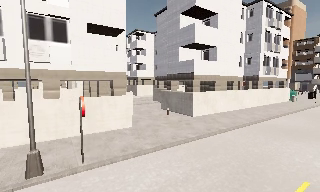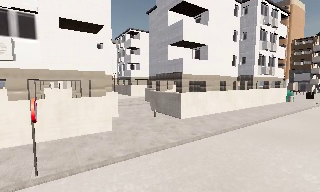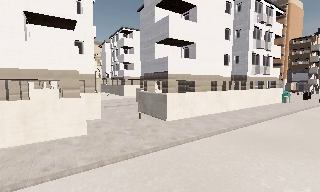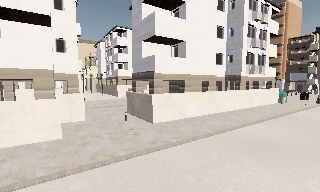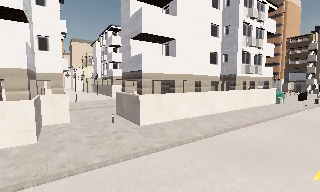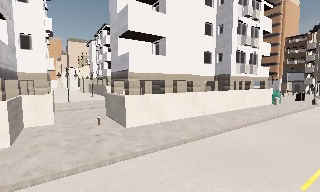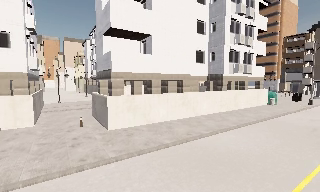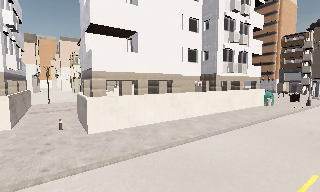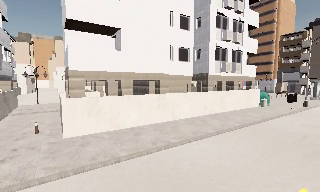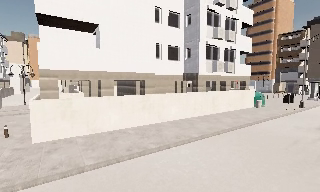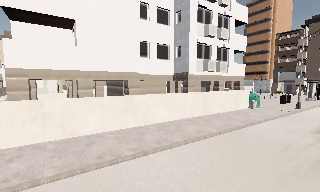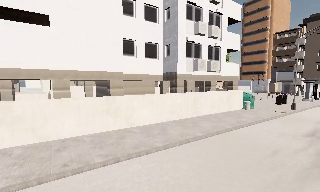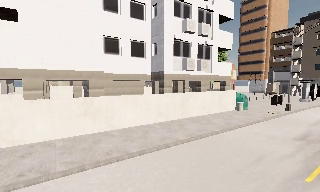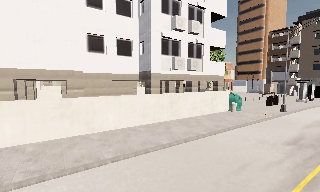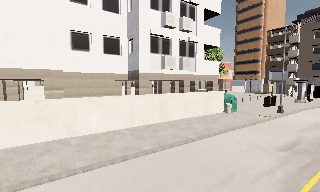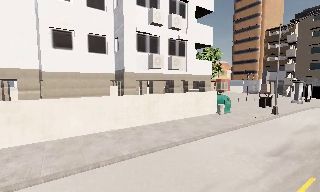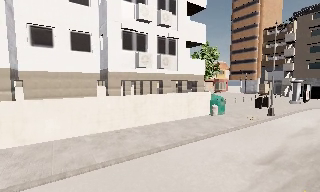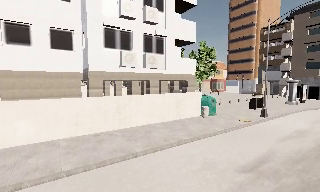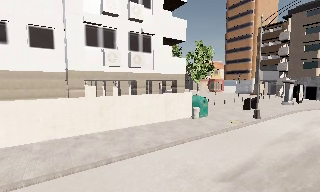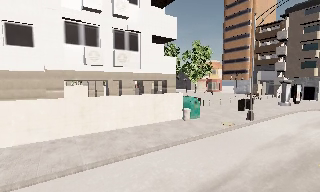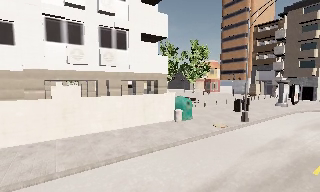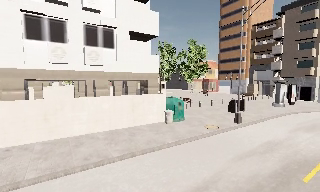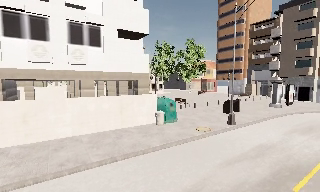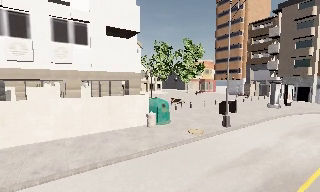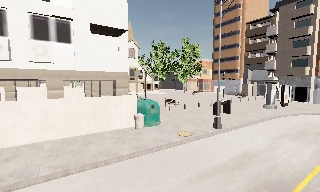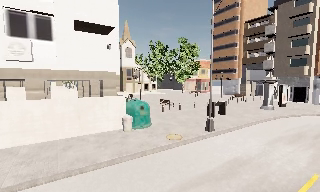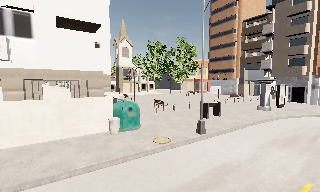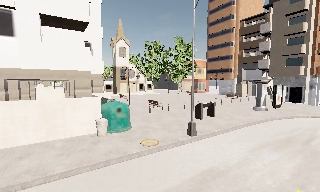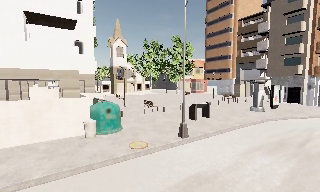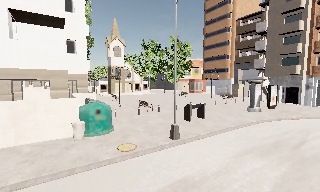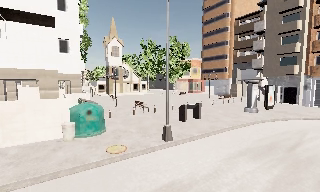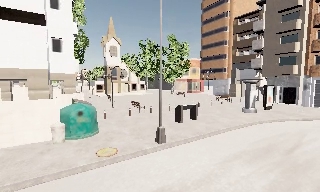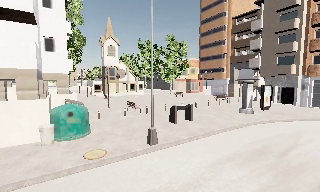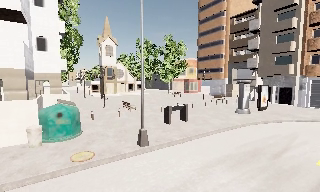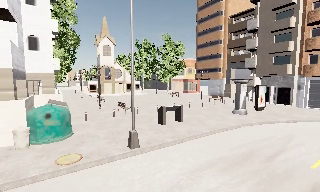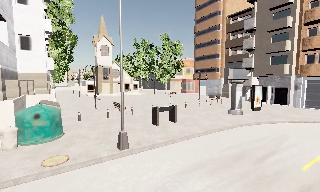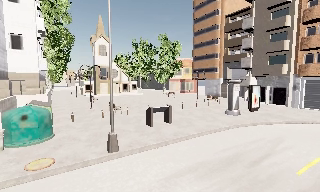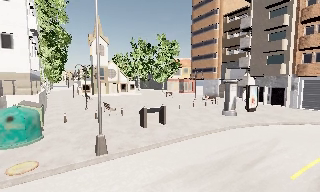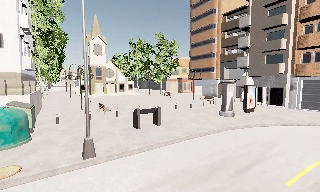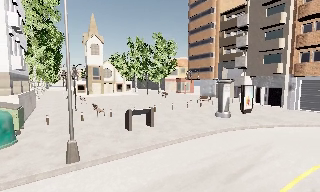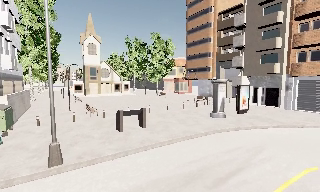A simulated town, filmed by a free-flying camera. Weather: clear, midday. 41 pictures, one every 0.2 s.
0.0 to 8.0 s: The camera travels to its right and forward, about 30 m, so close, fixed things drift to the left. It loses speed.
The film runs forward here.
